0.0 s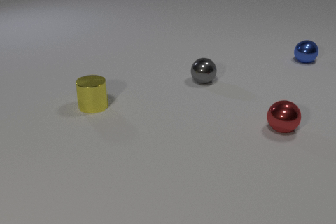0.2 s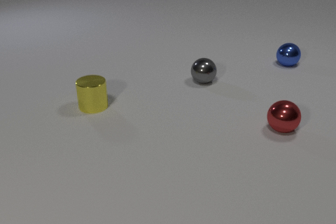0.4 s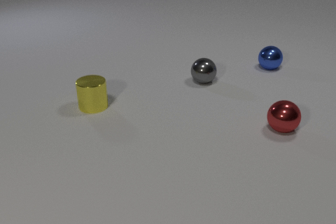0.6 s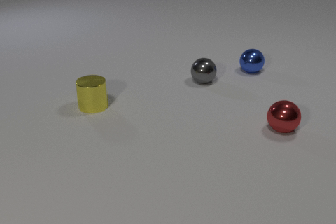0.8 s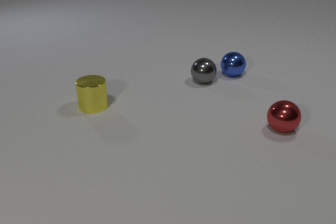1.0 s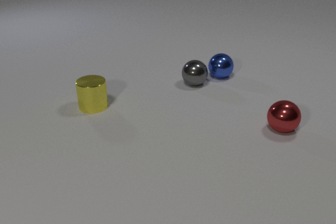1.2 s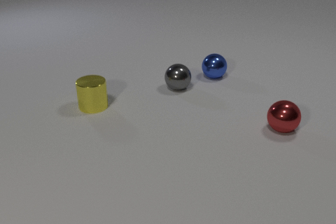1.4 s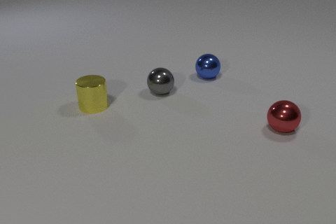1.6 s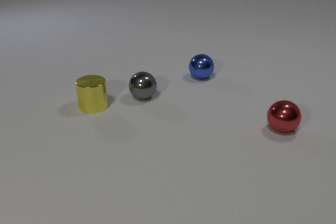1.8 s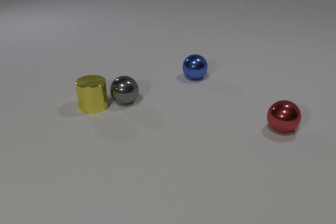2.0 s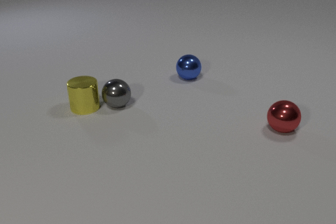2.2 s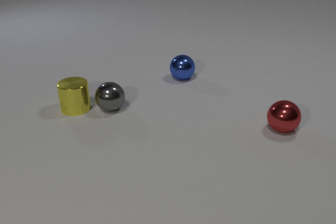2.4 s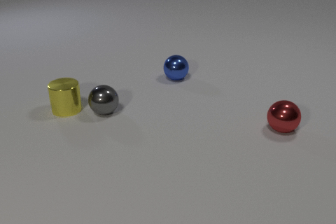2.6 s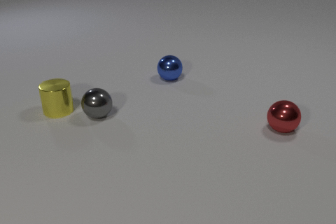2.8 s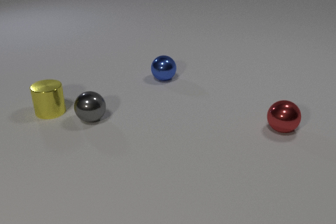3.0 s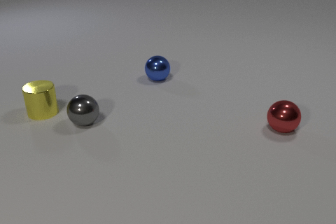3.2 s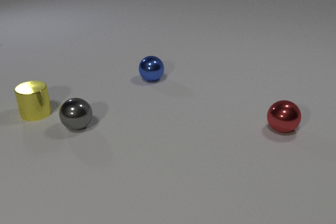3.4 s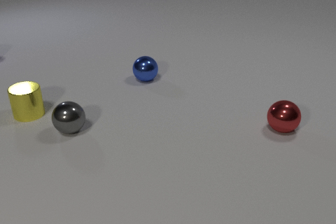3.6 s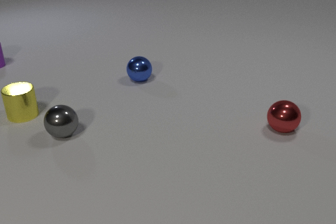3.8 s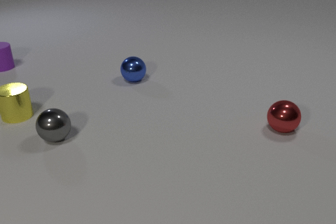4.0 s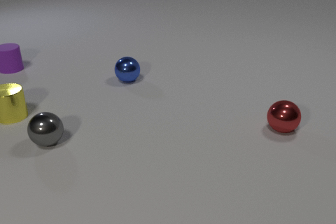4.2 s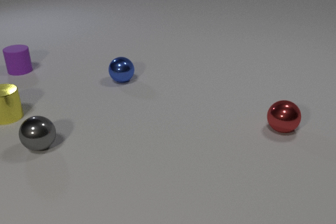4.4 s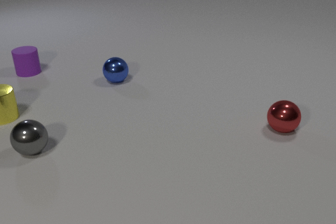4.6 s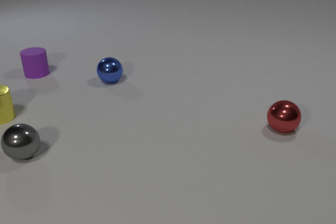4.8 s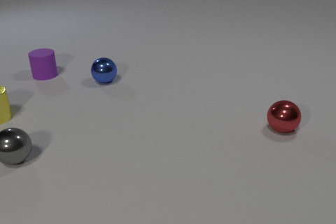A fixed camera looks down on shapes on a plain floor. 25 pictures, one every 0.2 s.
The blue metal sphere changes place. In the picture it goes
to the left.
The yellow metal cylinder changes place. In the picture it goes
to the left.
0.0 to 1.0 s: The blue metal sphere rolls to the left and toward the camera. The gray metal sphere rolls to the left and toward the camera. The blue metal sphere and the gray metal sphere collide.
1.0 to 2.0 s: The blue metal sphere rolls to the left. The gray metal sphere rolls to the left and toward the camera. The yellow metal cylinder slides to the left. The gray metal sphere and the yellow metal cylinder collide.
2.0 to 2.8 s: The blue metal sphere rolls to the left. The gray metal sphere rolls to the left and toward the camera. The yellow metal cylinder slides to the left.
2.8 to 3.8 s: The blue metal sphere rolls to the left. The gray metal sphere rolls to the left and toward the camera. The purple rubber cylinder comes in at the left edge, slides toward the camera and to the right. The yellow metal cylinder slides to the left.
3.8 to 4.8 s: The blue metal sphere rolls to the left. The gray metal sphere rolls to the left and toward the camera. The purple rubber cylinder slides to the right and toward the camera. The yellow metal cylinder slides to the left.
What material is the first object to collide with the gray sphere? metal.
How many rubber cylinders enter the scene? 1.
How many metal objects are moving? 3.
